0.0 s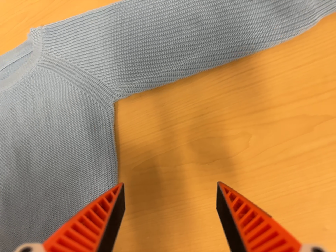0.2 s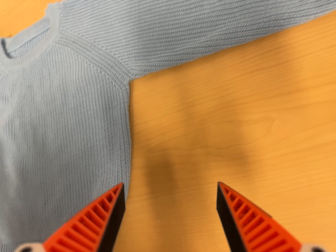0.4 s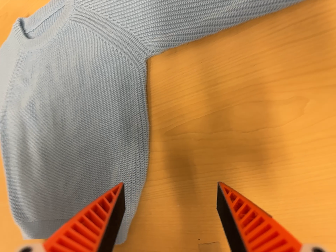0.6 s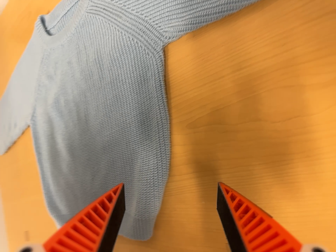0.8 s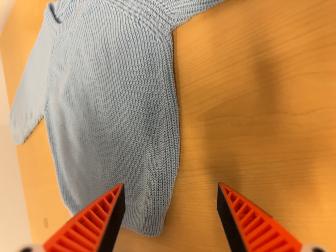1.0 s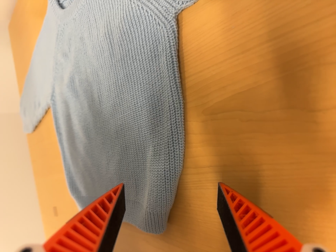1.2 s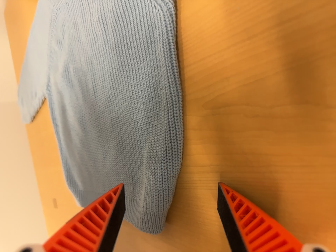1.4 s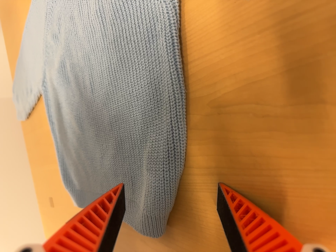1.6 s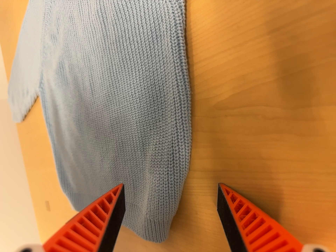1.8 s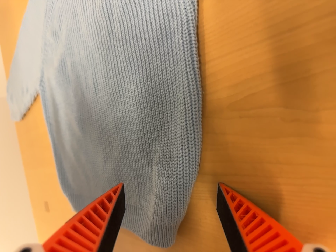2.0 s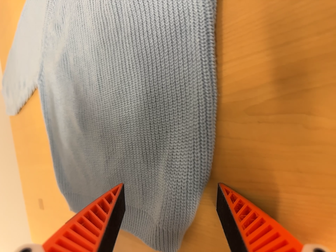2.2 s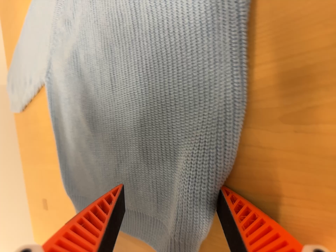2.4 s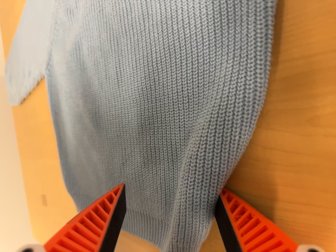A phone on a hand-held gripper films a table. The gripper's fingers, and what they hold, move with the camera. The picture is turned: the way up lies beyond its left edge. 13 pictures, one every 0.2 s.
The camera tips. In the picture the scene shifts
upward.
The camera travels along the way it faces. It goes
forward.
0.0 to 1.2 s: The scene slides to the right, as the camera pans about 25 degrees to its left. It travels forward and to its right, about 14 cm, so what stands in front looms larger. Its aim tips toward the bottom of its view by about 20 degrees, and the scene shifts upward.
1.2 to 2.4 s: The camera travels to its left and forward, about 9 cm.
The film runs forward here.
